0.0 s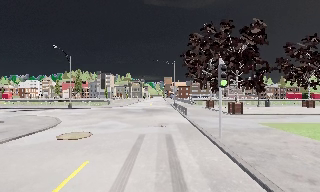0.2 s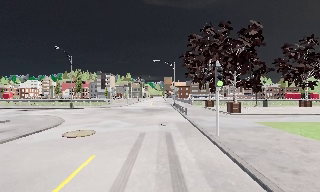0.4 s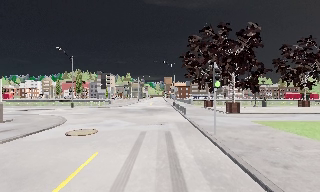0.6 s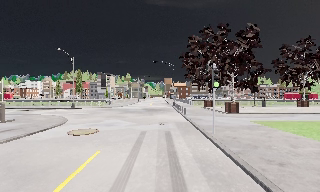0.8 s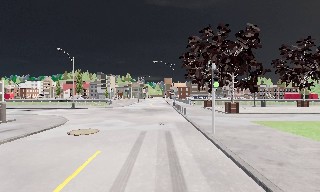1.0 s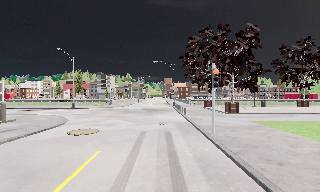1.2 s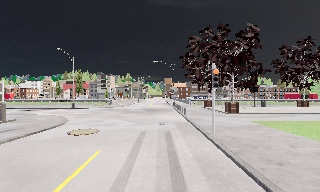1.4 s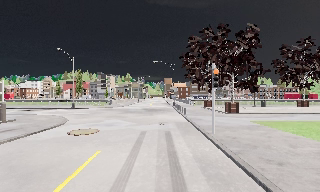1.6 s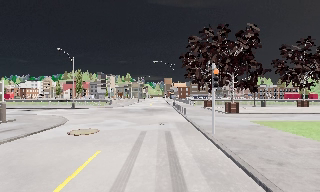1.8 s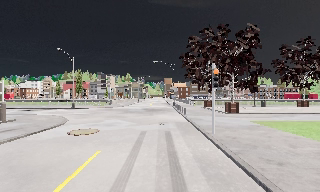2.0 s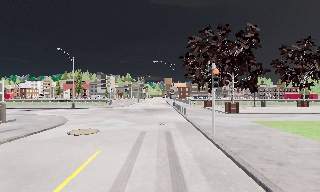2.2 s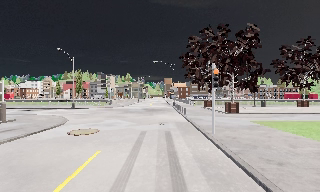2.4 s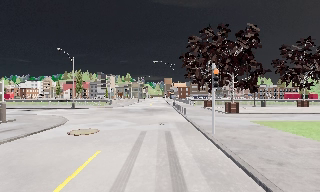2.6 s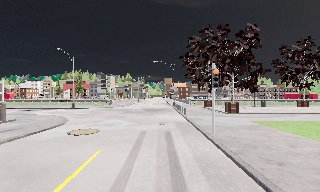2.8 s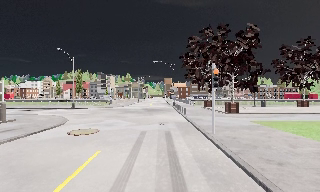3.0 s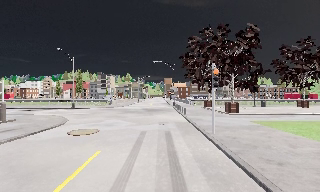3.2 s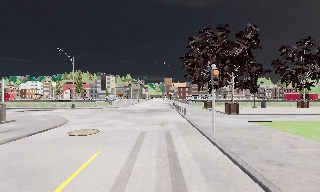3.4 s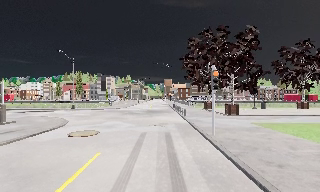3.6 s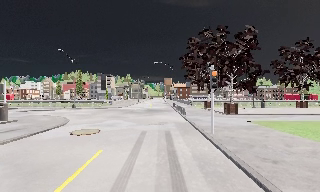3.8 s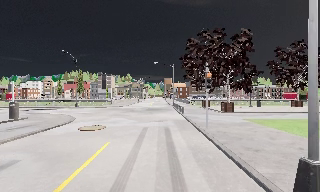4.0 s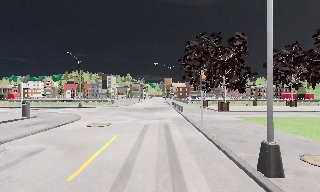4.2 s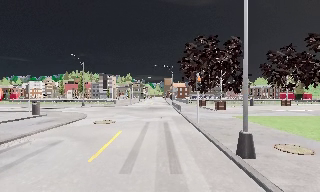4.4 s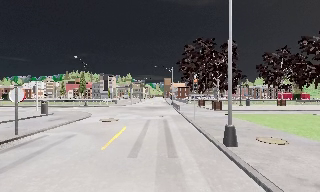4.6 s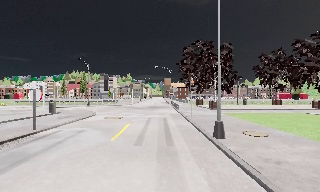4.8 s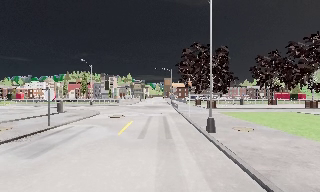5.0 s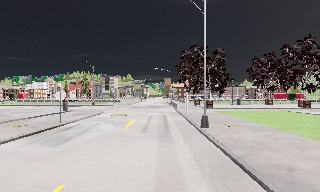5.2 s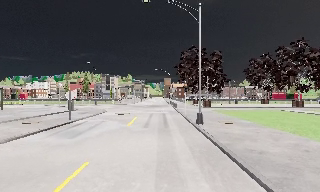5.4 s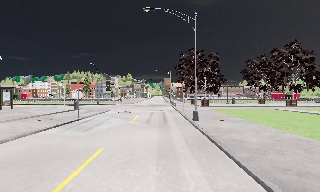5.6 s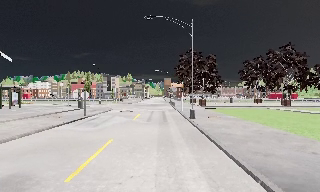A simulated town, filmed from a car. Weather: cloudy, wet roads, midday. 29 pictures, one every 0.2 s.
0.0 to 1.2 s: The camera travels backward, about 1 m, so what stands in front gets smaller. It loses speed.
1.2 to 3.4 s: The camera keeps its place and its aim.
3.4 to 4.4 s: The camera travels backward, about 4 m, so what stands in front gets smaller. It gains speed.
4.4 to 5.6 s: The camera travels backward, about 7 m, so what stands in front gets smaller.
The film runs backward here.
